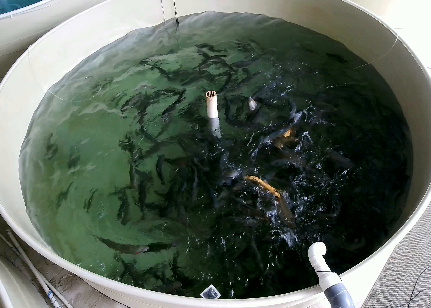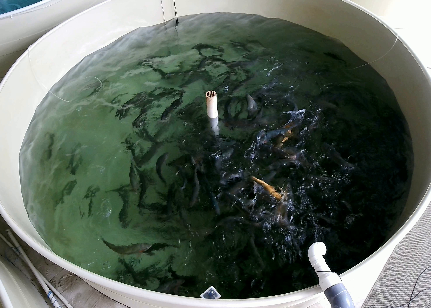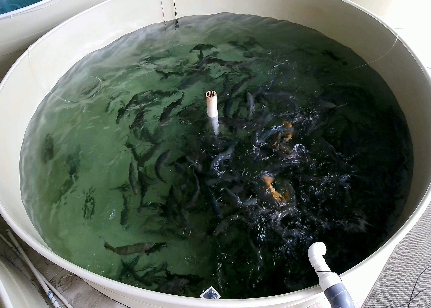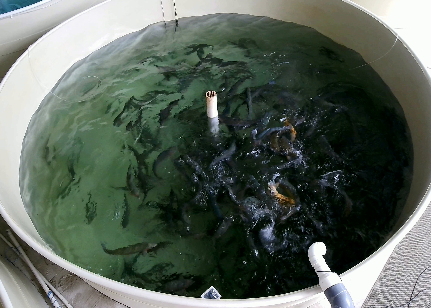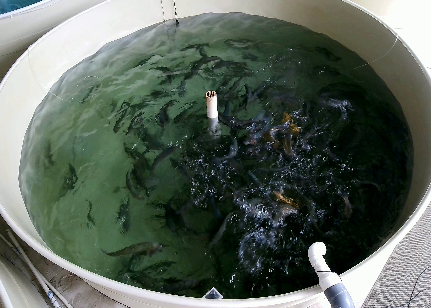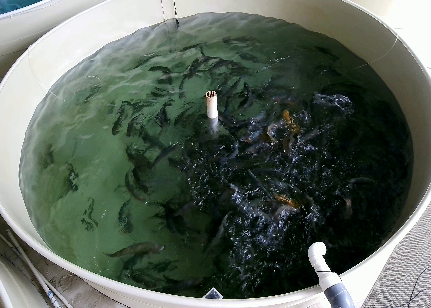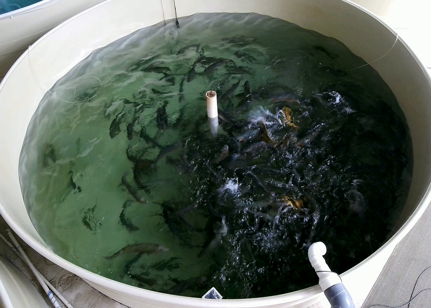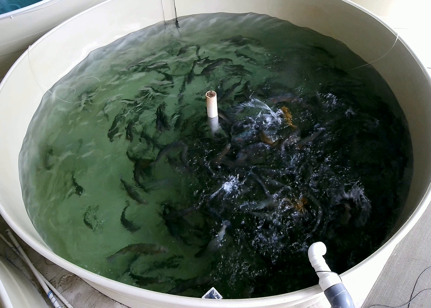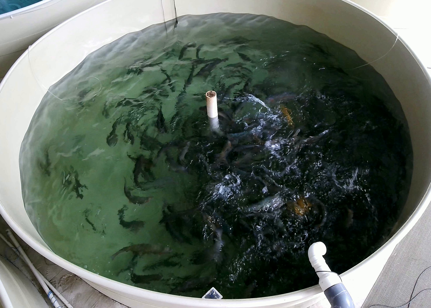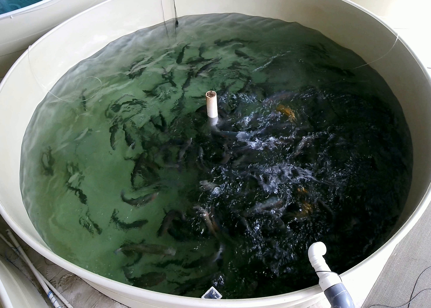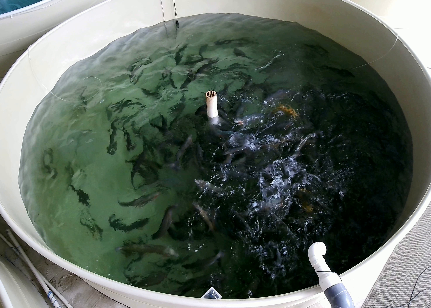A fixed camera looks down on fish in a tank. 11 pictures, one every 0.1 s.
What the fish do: Strong feeding.
